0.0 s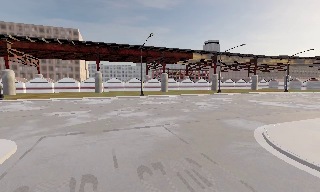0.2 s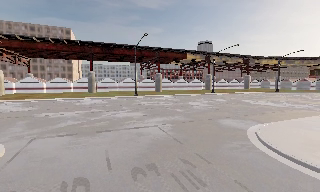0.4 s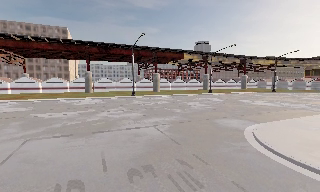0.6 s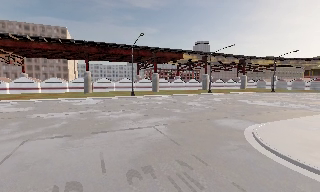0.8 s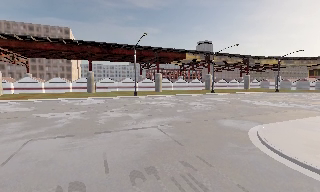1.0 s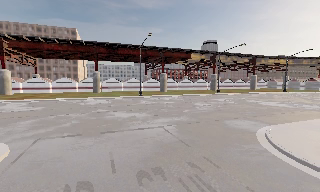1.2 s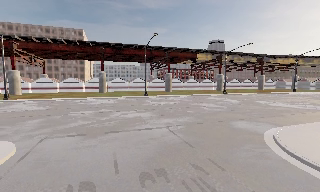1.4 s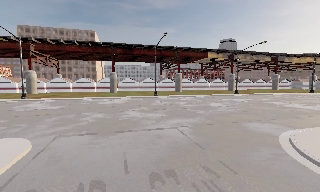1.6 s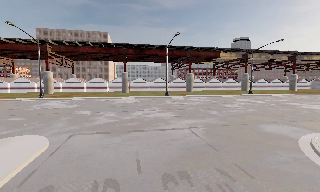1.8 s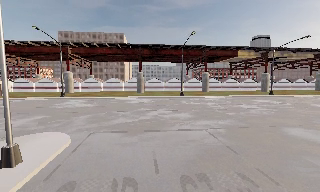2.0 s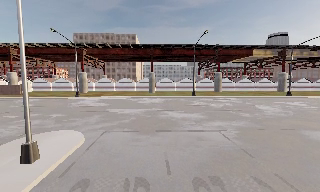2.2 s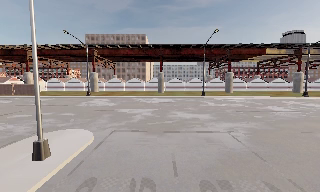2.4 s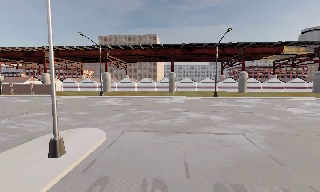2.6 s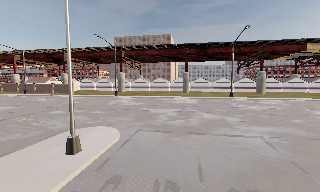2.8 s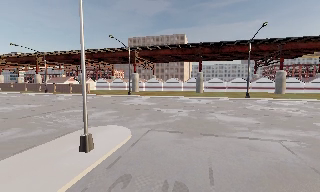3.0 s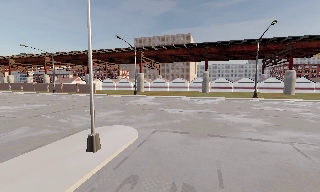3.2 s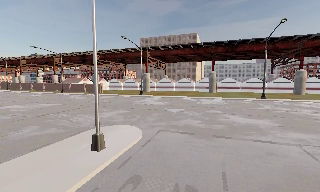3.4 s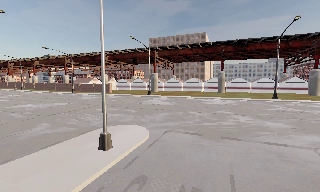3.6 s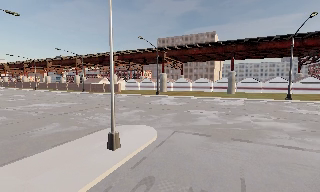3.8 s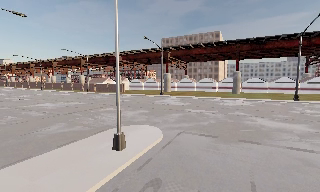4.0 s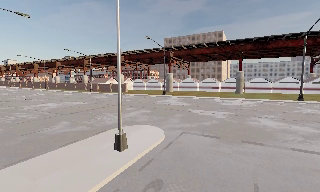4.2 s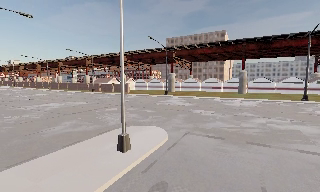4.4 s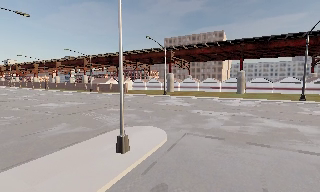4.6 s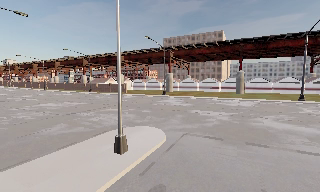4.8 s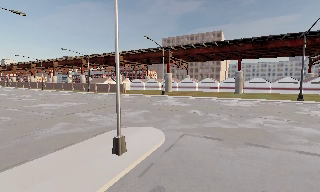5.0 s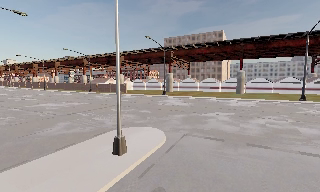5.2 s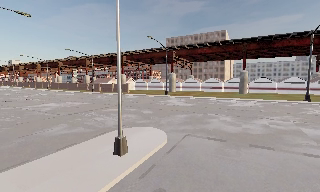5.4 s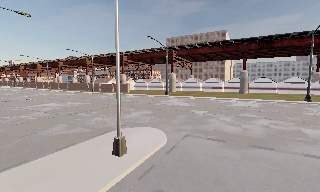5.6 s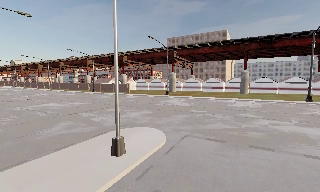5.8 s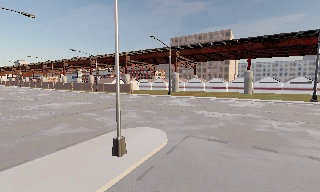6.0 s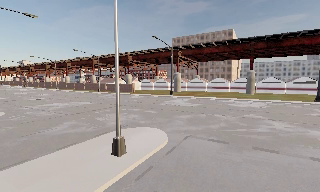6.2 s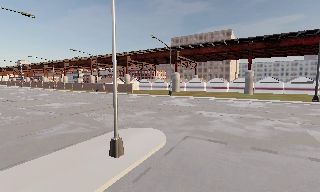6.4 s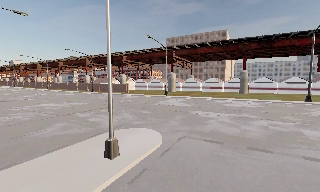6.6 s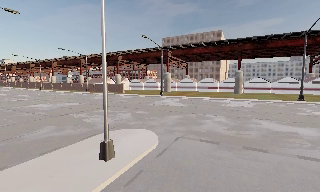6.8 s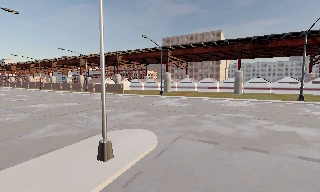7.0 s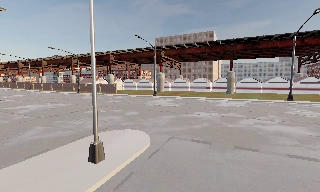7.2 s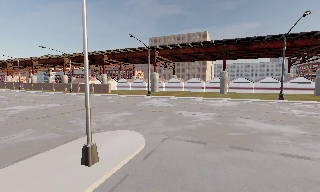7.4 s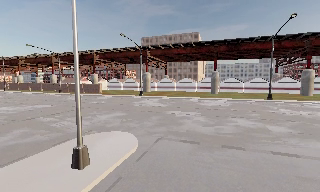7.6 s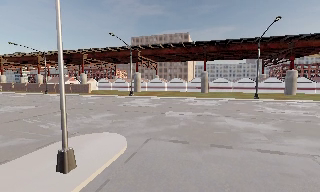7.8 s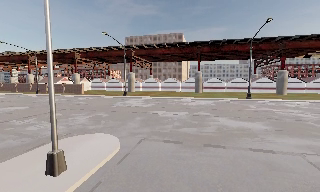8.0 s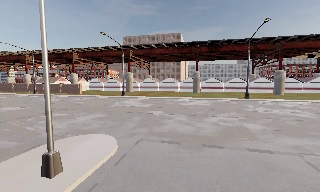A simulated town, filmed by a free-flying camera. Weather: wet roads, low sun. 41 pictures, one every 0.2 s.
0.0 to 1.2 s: The camera shifts only a little, or ends up much as it began.
1.2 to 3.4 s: The scene slides to the right, as the camera pans about 40 degrees to its left. It travels forward, about 0.5 m.
3.4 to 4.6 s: The camera travels forward, about 0.5 m, so what stands in front looms larger.
4.6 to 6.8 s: The camera travels forward, about 0.5 m, so what stands in front looms larger.
6.8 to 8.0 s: The camera swings to its right by about 15 degrees, and the scene slides to the left.
The film runs forward here.
